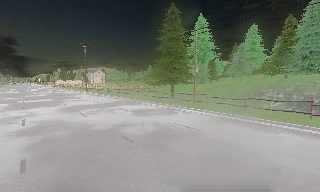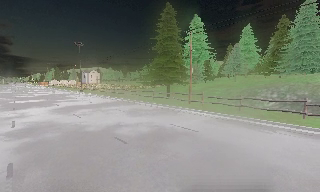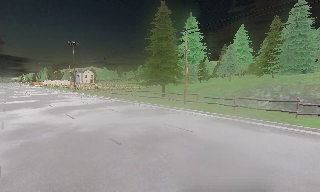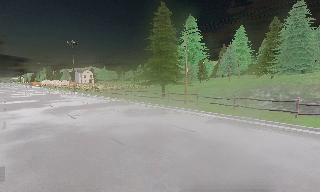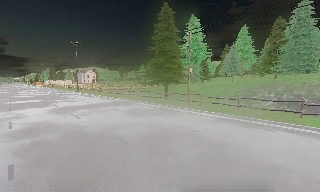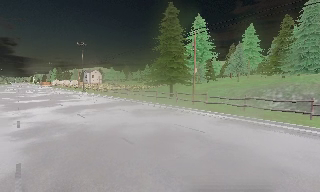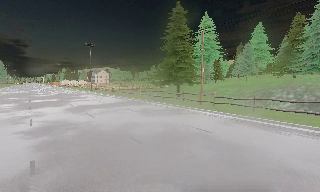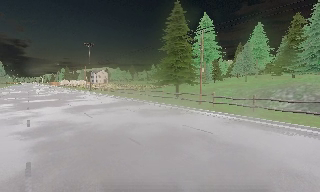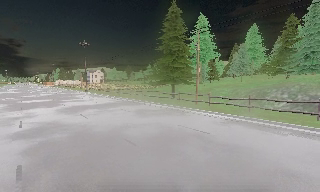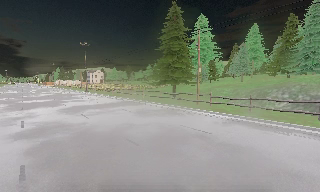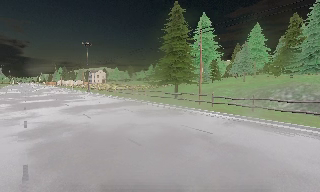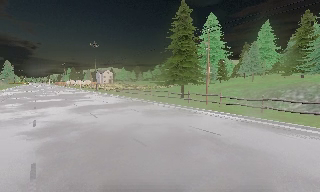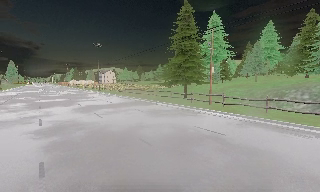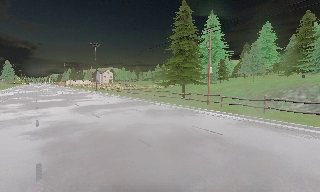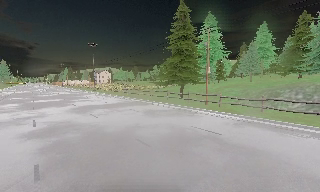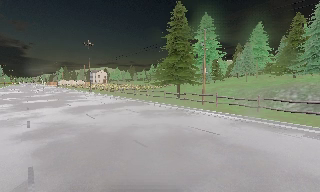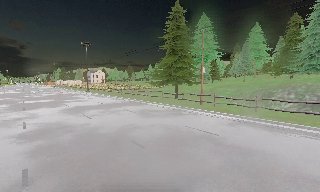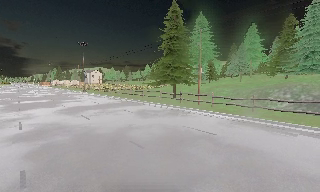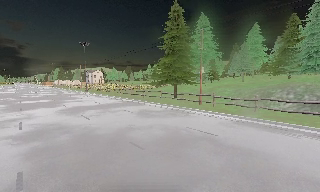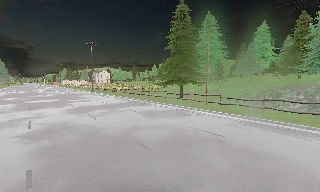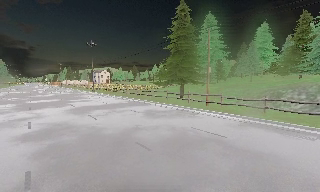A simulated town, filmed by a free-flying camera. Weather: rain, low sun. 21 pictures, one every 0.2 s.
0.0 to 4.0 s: The camera travels forward and to its left, about 1 m, so what stands in front looms larger.
The film runs forward here.
